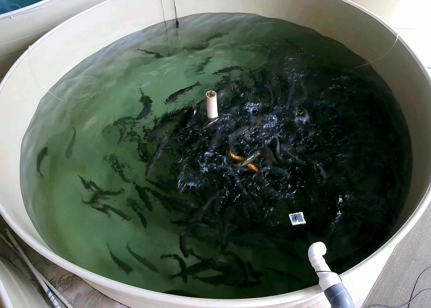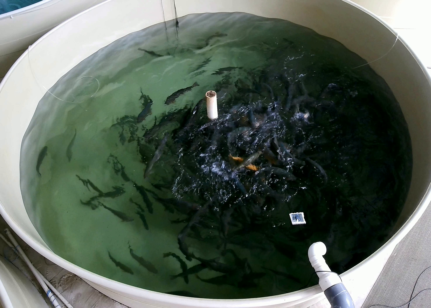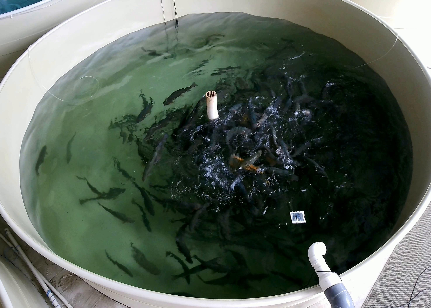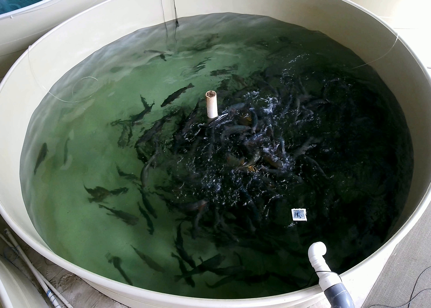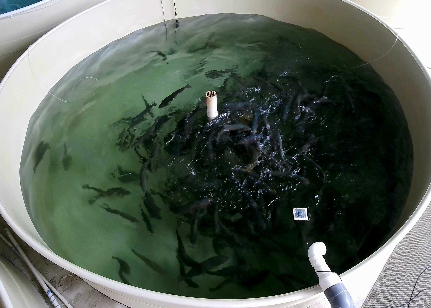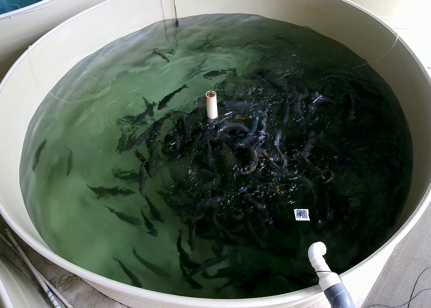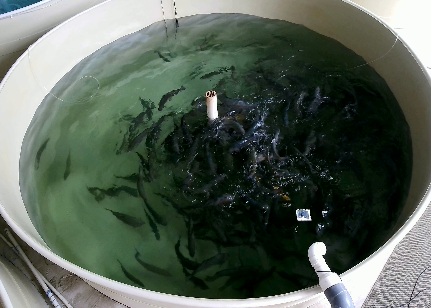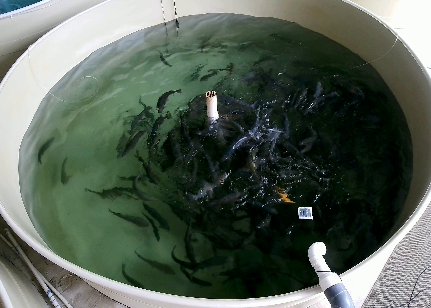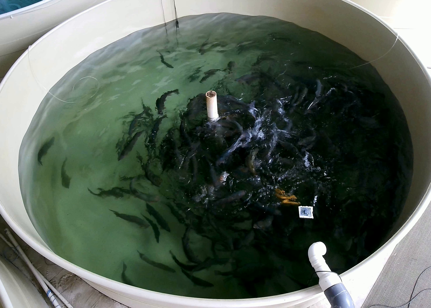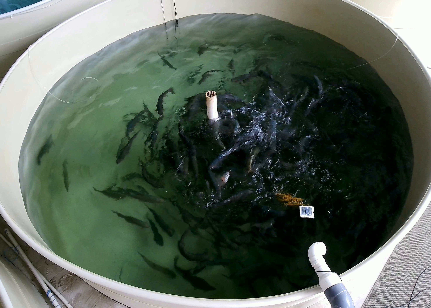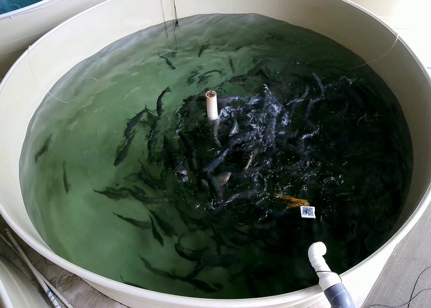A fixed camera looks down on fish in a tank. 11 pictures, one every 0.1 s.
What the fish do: Weak feeding.
